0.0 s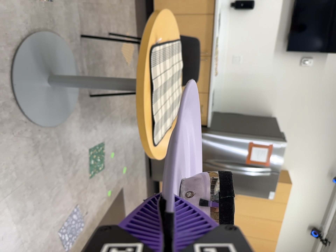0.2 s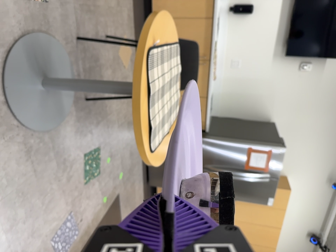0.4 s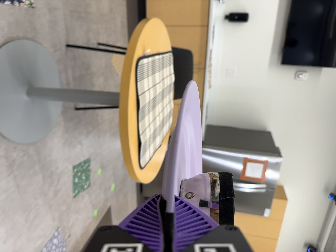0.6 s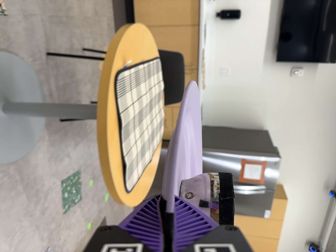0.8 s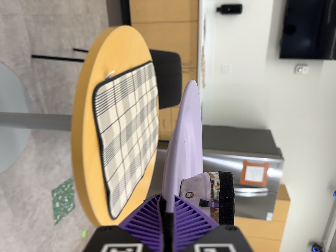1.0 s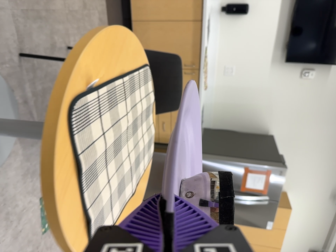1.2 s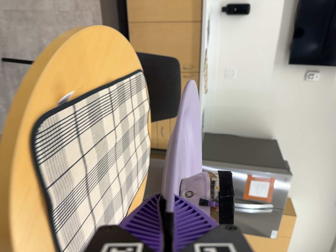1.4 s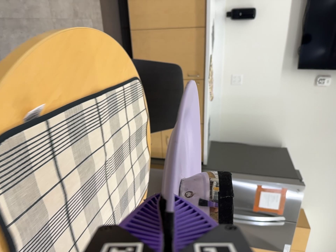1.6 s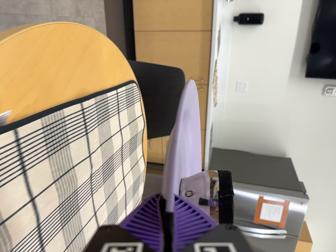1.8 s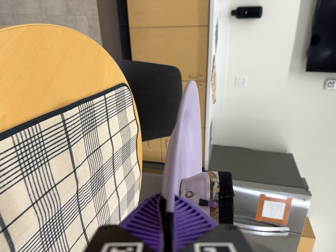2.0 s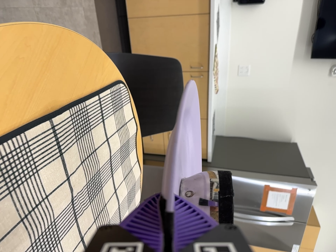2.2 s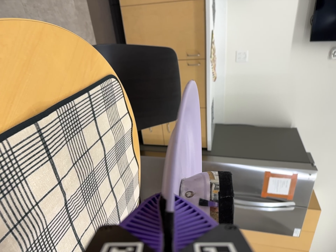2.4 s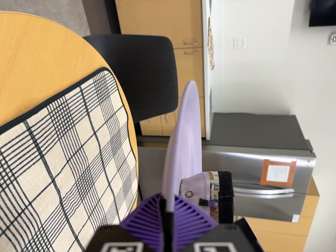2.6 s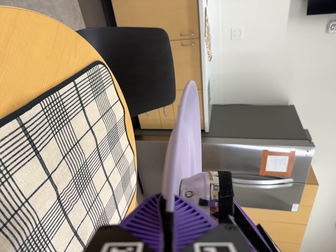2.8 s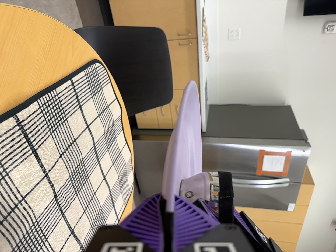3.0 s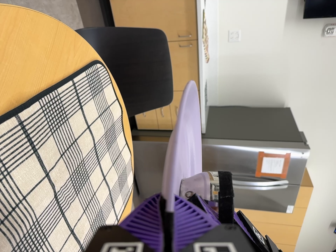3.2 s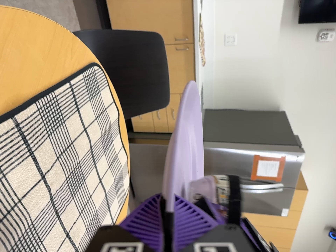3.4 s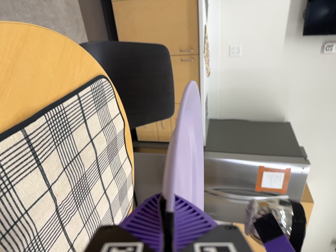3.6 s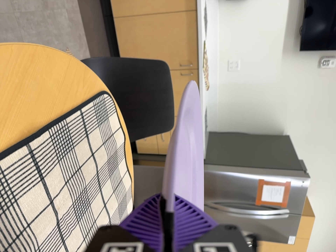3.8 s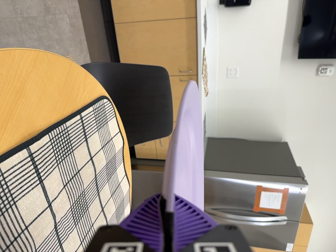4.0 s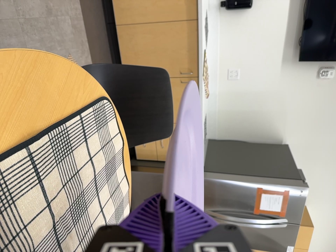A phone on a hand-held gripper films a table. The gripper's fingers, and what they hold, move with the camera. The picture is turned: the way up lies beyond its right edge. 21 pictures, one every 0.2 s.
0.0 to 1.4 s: The camera travels forward and toward the top of its view, about 70 cm, so what stands in front looms larger.
1.4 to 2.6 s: The camera travels forward and toward the top of its view, about 22 cm, so what stands in front looms larger. Its aim tips toward the bottom of its view by about 10 degrees.
2.6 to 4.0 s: The camera shifts only a little, or ends up much as it began.
The film runs forward here.
